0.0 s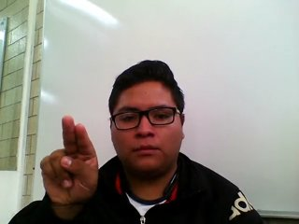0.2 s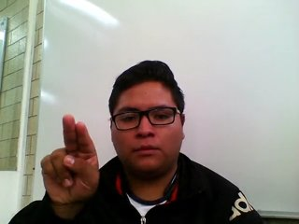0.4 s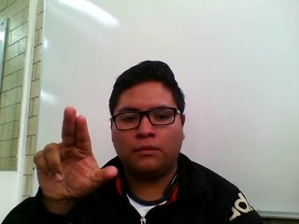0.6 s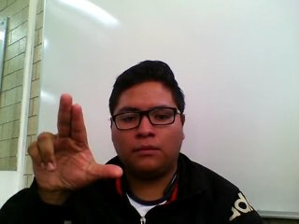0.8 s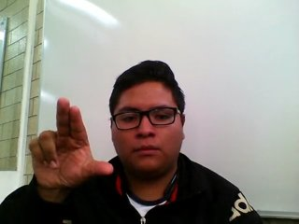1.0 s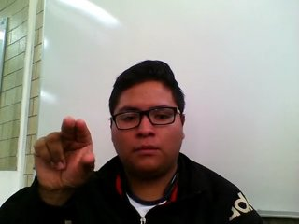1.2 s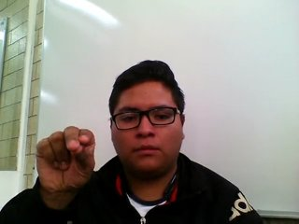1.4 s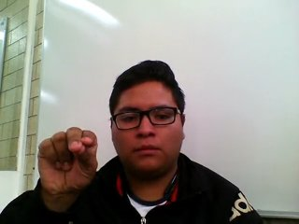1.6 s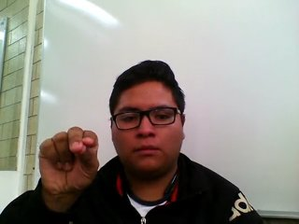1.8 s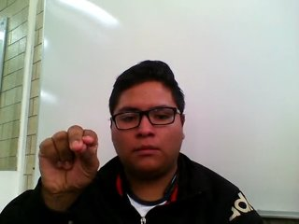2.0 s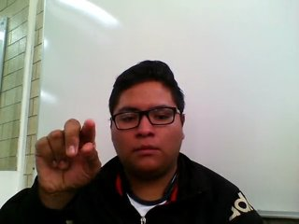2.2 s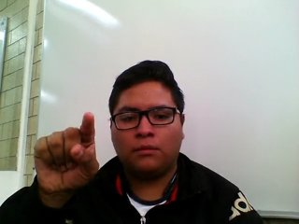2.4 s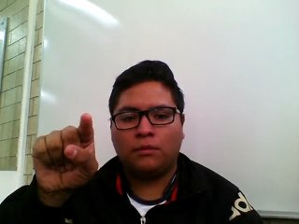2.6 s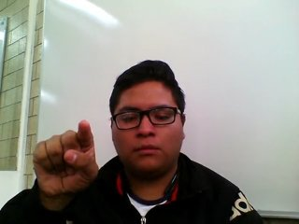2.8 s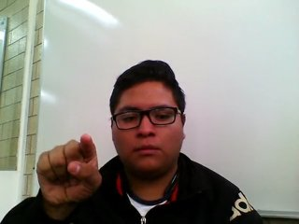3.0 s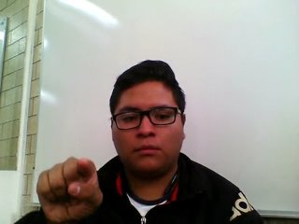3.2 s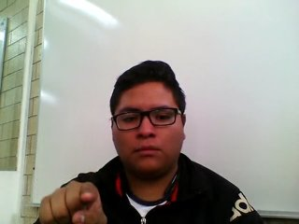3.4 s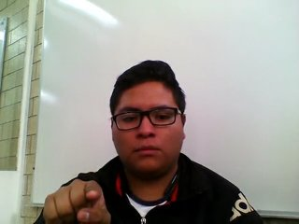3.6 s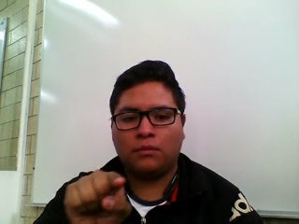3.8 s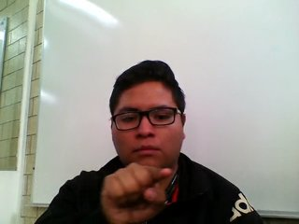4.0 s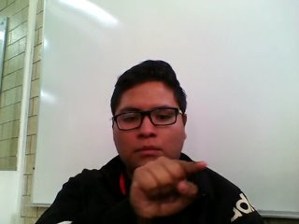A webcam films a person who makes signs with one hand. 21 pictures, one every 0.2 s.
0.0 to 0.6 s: Pointing with two fingers.
0.7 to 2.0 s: Zoom out.
2.1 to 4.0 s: Pointing with one finger.
